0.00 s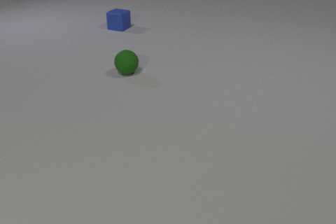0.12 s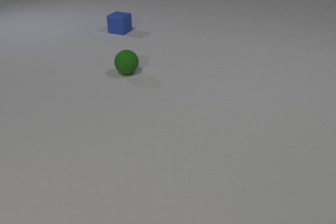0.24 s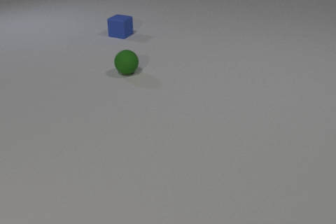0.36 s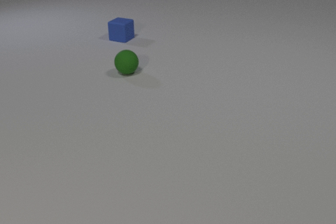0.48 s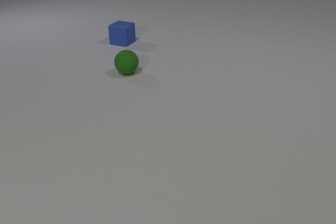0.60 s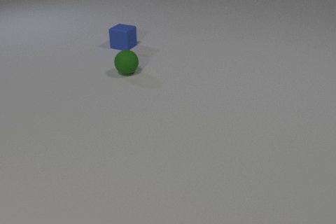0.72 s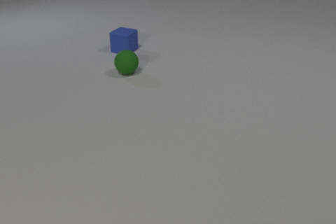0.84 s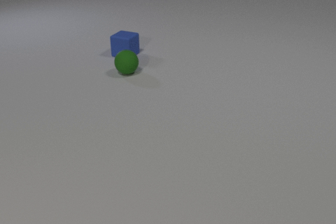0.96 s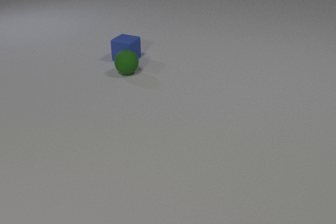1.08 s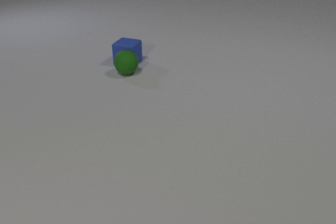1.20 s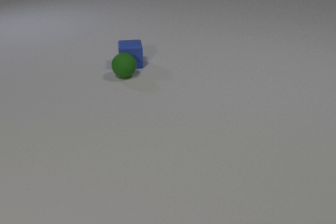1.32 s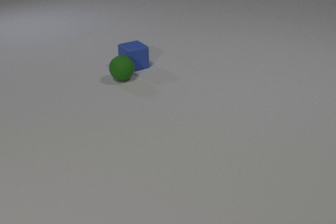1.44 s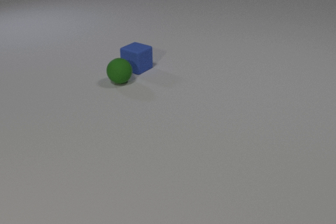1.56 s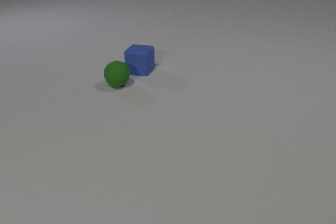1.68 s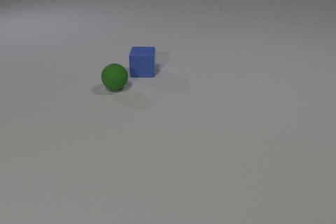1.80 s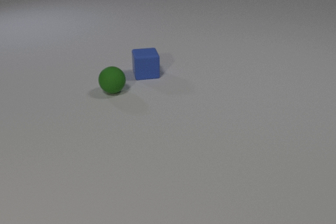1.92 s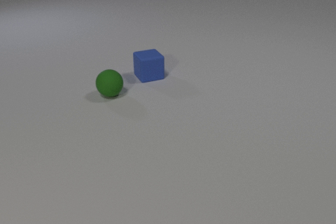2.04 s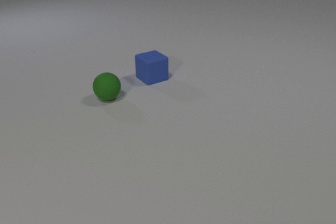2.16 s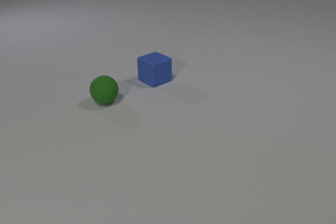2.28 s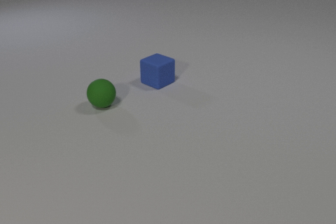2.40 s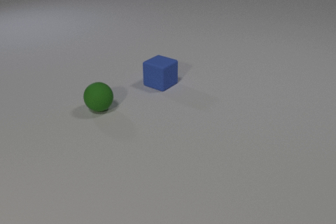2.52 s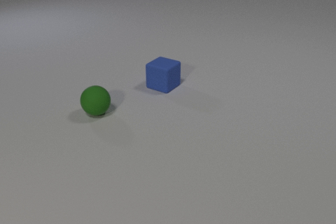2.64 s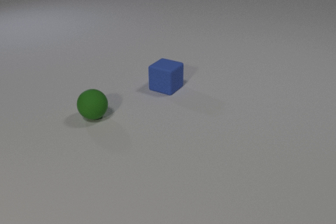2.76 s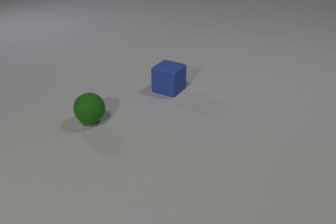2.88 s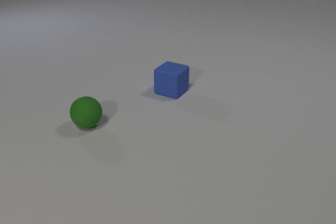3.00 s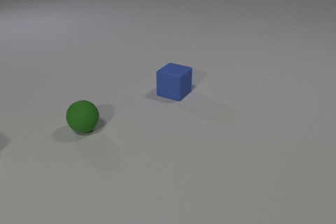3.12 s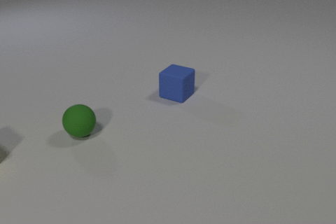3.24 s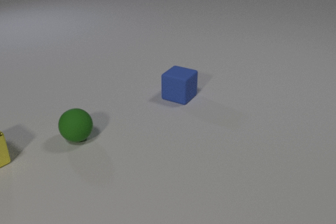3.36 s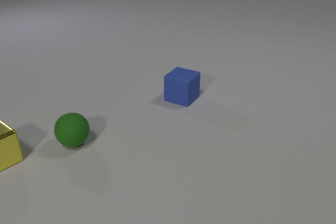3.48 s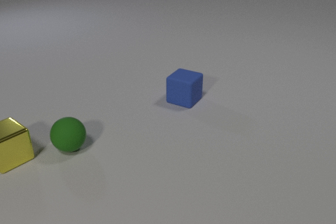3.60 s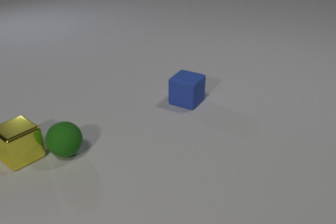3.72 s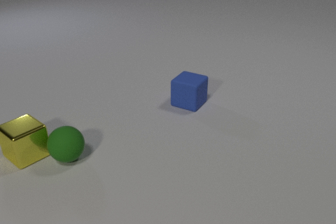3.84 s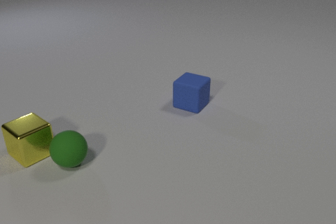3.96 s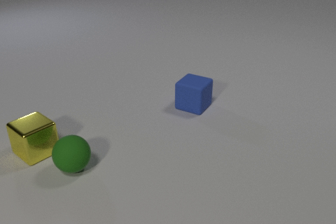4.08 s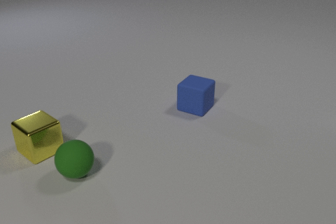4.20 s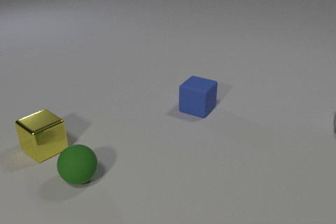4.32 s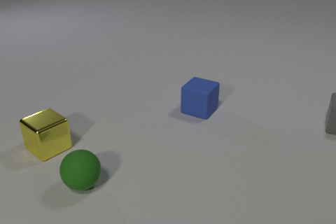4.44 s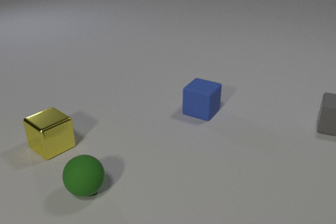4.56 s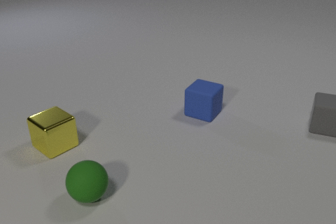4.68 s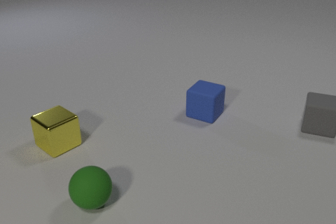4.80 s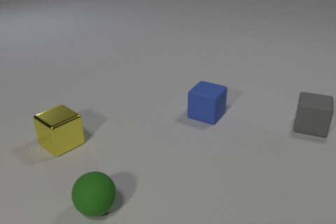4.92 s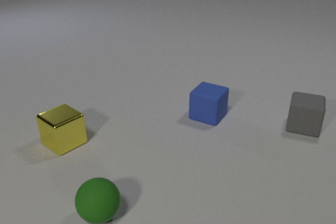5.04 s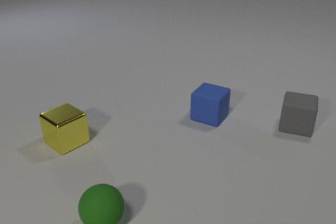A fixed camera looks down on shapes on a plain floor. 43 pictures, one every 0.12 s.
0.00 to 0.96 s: The blue rubber cube slides toward the camera.
0.96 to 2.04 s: The blue rubber cube slides toward the camera and to the right, spins so that its near face slides to the right, counterclockwise seen from above. The green rubber sphere rolls toward the camera. The blue rubber cube and the green rubber sphere collide.
2.04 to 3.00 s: The blue rubber cube slides toward the camera and to the right, spins so that its near face slides to the right, counterclockwise seen from above. The green rubber sphere rolls toward the camera and to the left.
3.00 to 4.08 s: The blue rubber cube slides toward the camera and to the right. The green rubber sphere rolls toward the camera. The yellow metal cube comes in at the left edge, slides to the right. The green rubber sphere and the yellow metal cube collide.
4.08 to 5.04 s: The blue rubber cube slides toward the camera and to the right. The green rubber sphere rolls toward the camera. The gray rubber cube comes in at the right edge, slides to the left. The yellow metal cube slides to the right.
Are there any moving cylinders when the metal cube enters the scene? no.
Are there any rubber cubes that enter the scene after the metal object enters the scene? yes.
What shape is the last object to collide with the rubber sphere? cube.
